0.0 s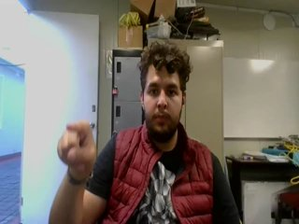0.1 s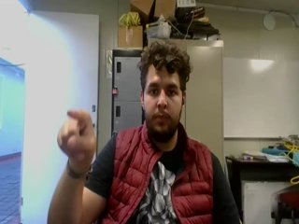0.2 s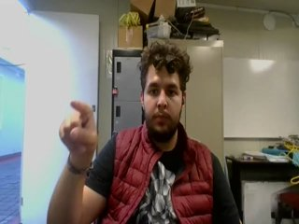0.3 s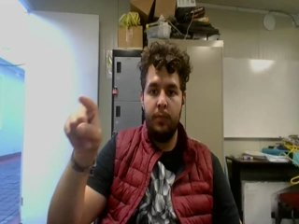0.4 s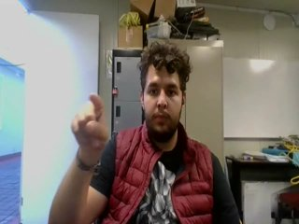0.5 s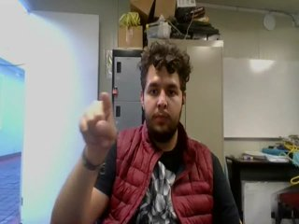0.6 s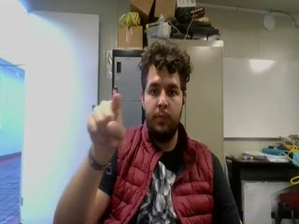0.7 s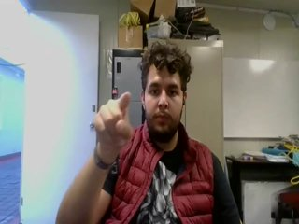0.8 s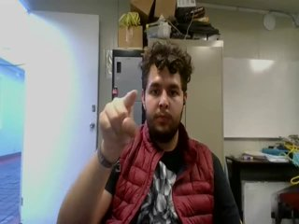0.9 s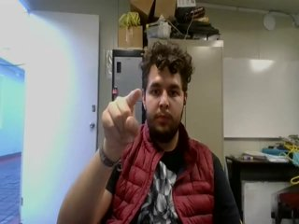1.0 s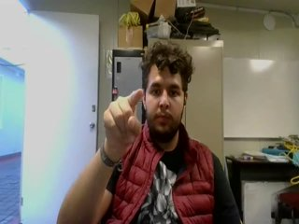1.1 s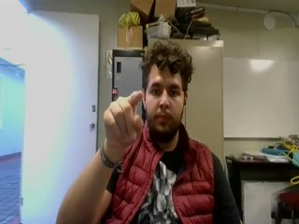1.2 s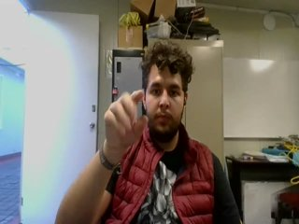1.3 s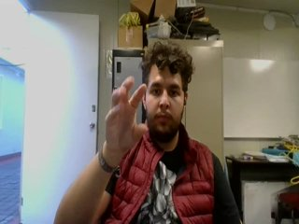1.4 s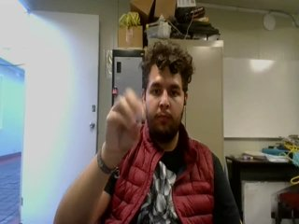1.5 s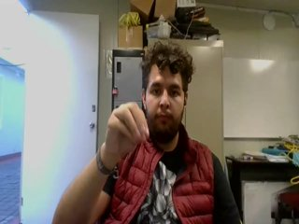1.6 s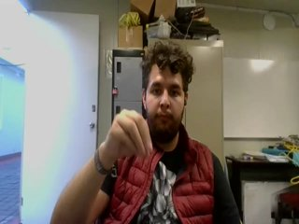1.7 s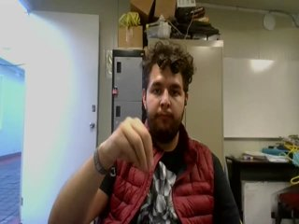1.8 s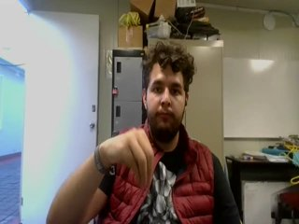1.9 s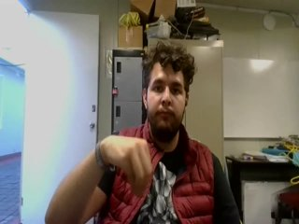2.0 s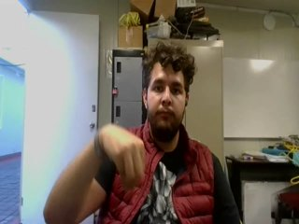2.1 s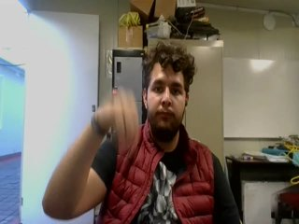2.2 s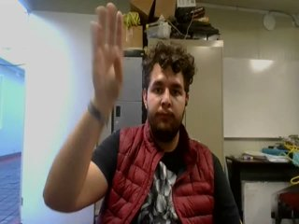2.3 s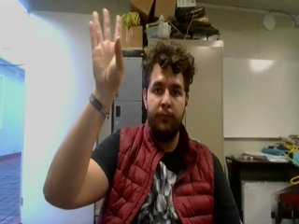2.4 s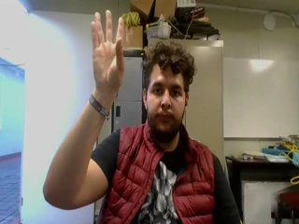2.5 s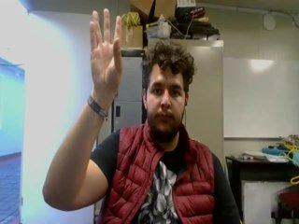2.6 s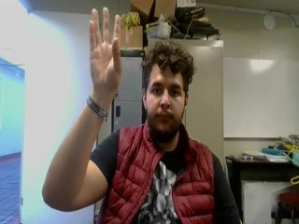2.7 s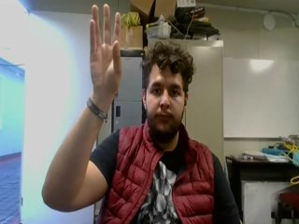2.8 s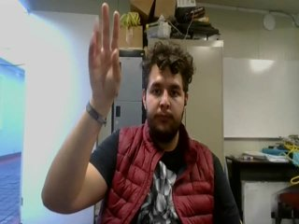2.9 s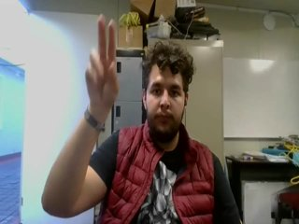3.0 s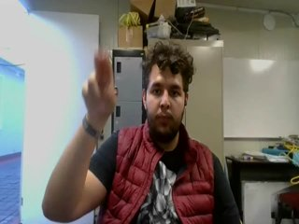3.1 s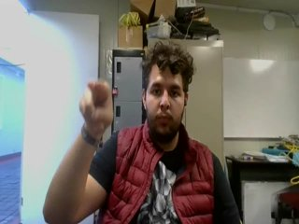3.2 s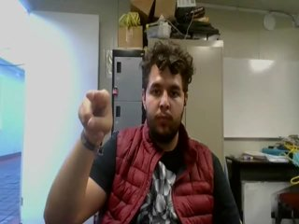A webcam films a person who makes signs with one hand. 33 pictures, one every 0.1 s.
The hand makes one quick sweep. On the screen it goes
upward.
0.0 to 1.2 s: Pointing with one finger.
1.3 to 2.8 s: On the screen the hand sweeps upward. The name of the sign: Throw up.
2.9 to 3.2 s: Pointing with two fingers.
